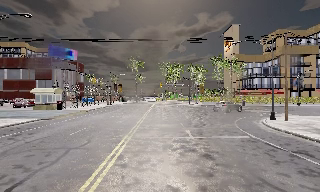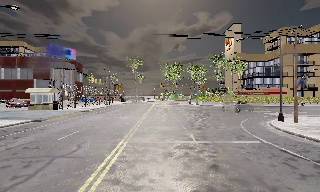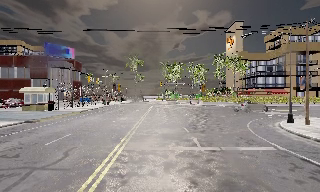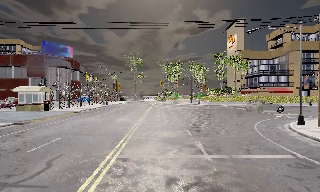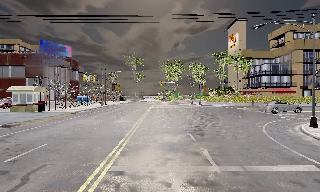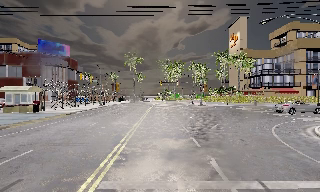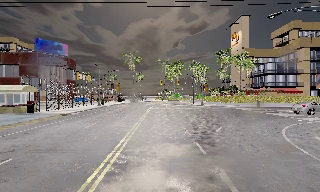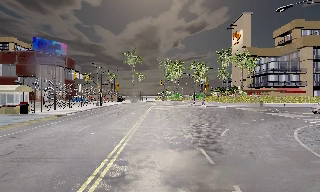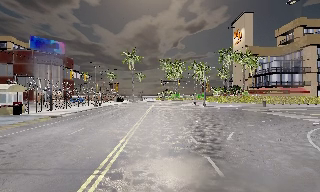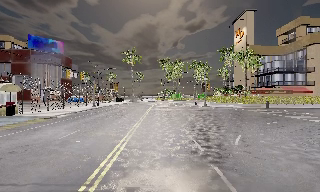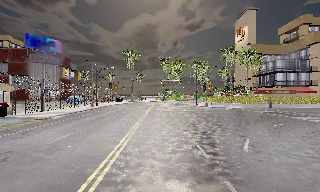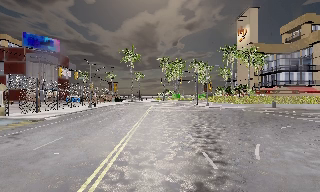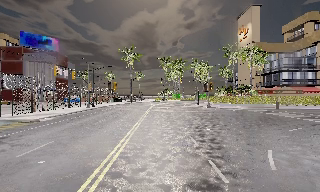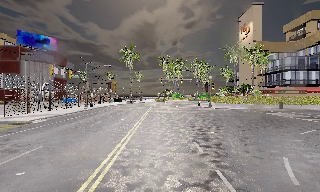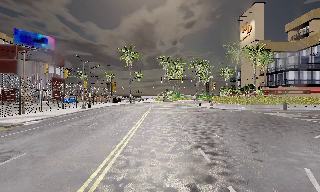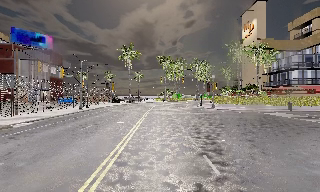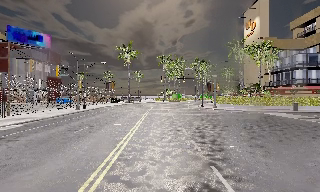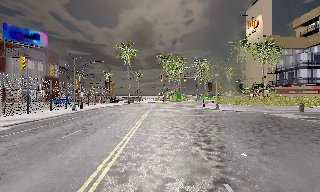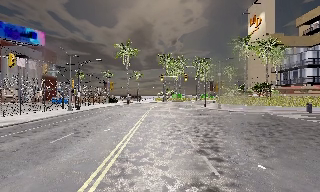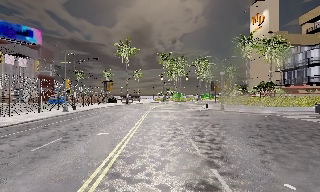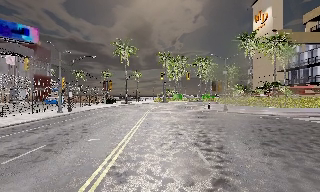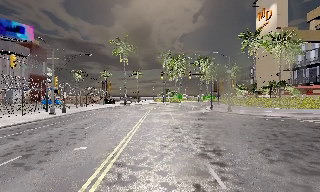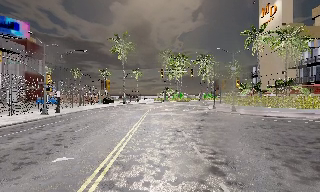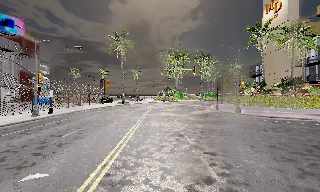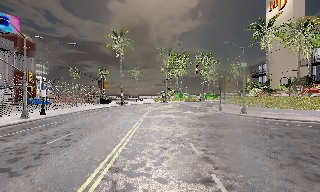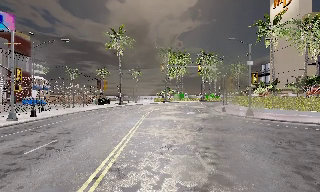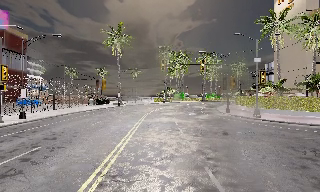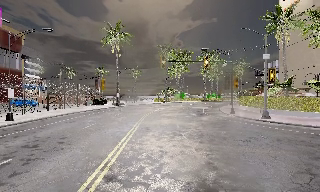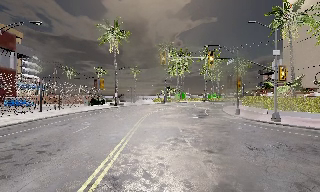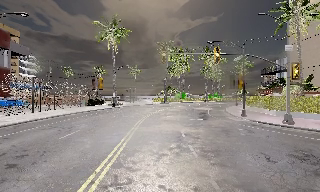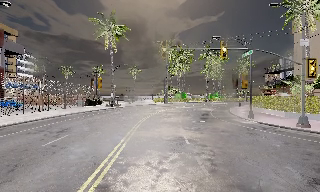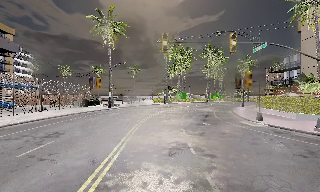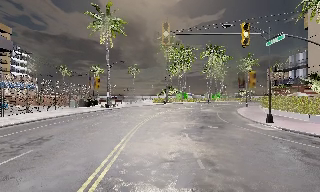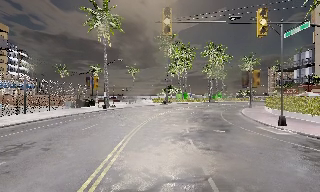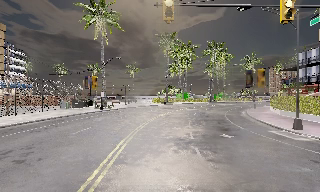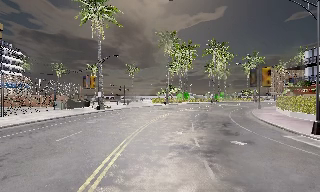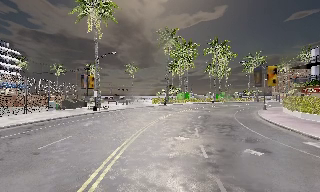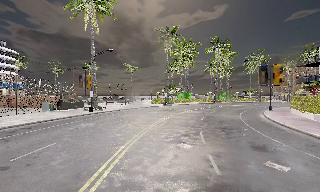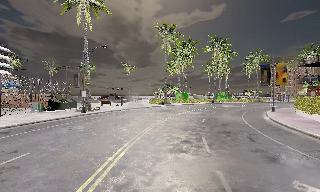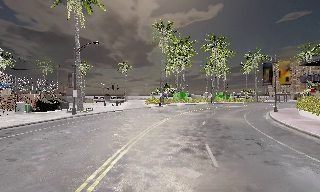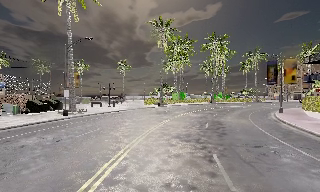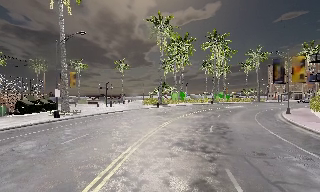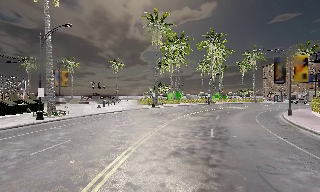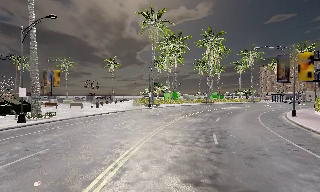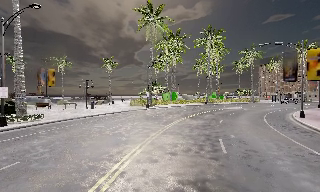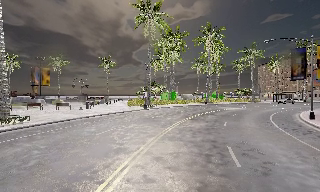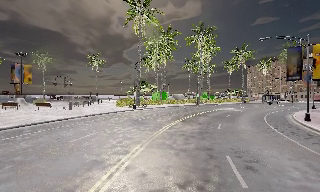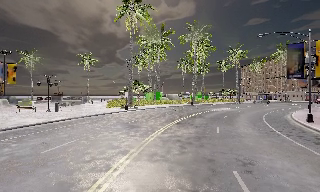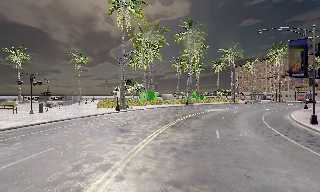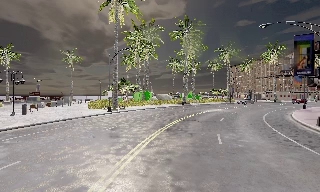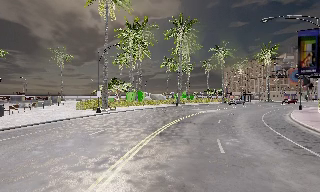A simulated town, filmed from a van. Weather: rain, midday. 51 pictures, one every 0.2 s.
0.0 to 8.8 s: The camera travels forward, about 50 m, so what stands in front looms larger.
8.8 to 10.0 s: The scene slides to the left, as the camera pans about 10 degrees to its right. It travels forward, about 8 m, so what stands in front looms larger.
The film runs forward here.
